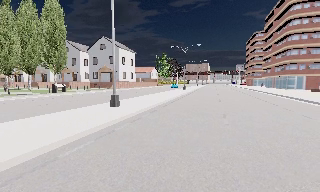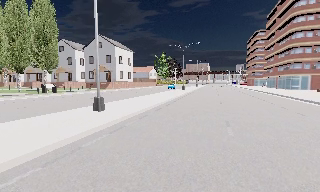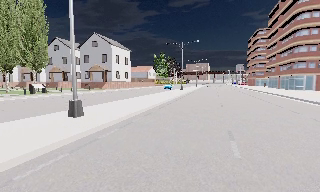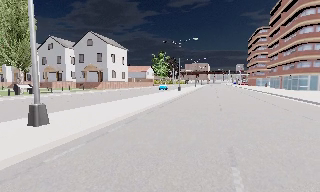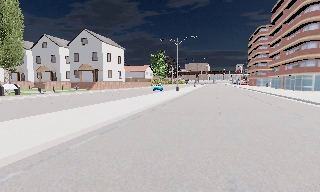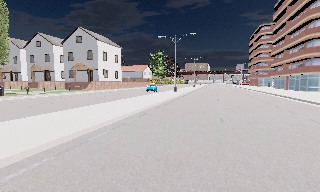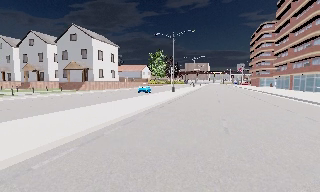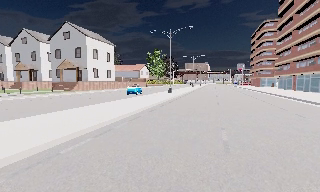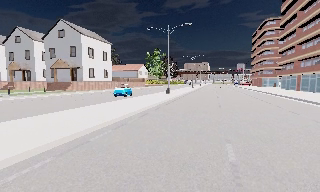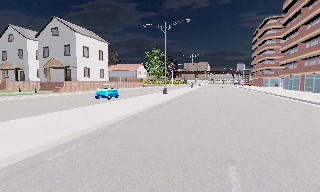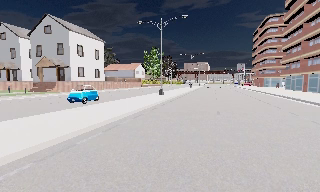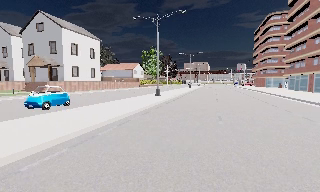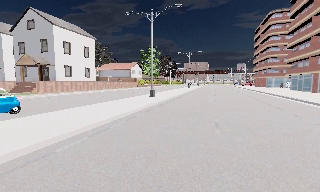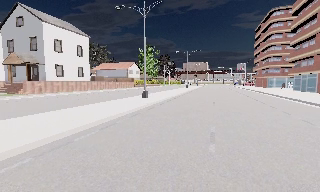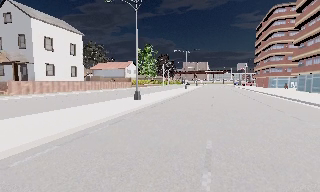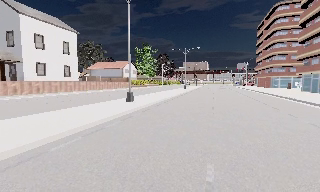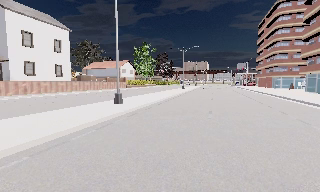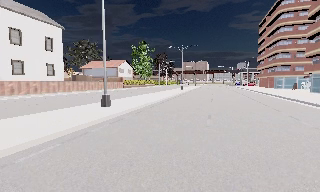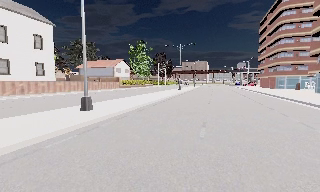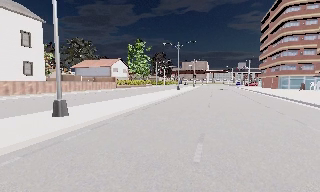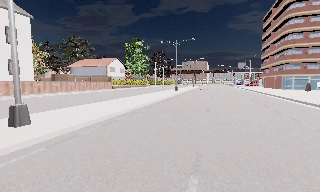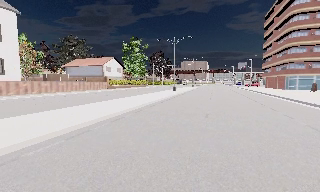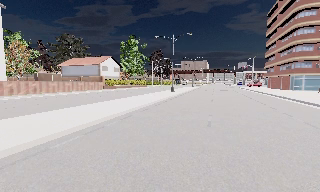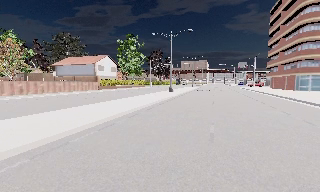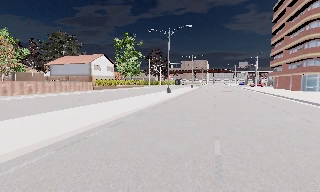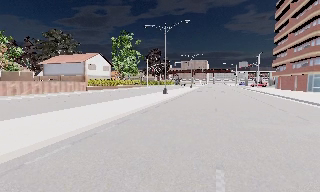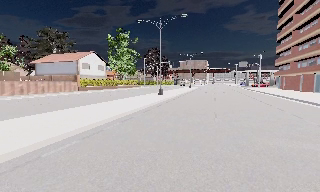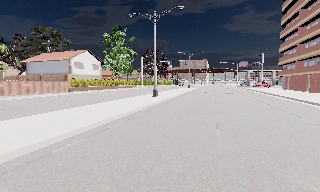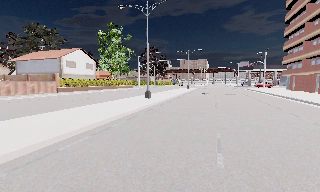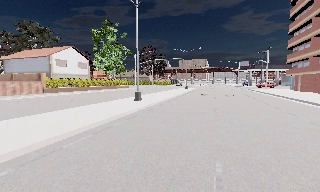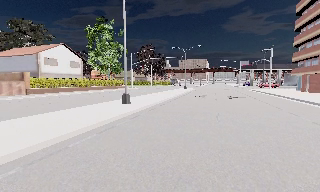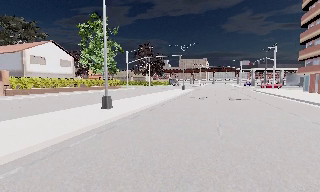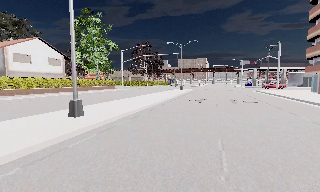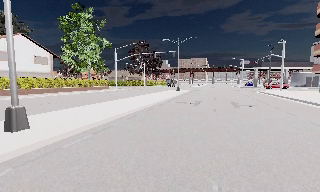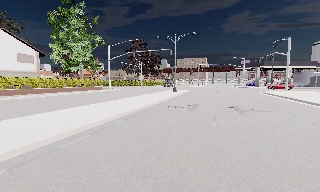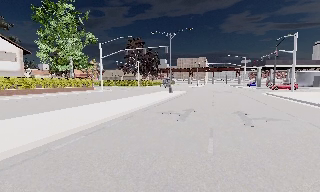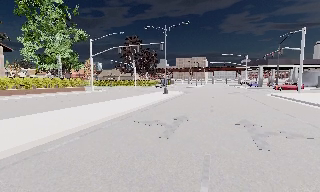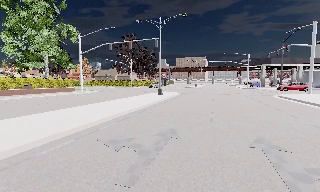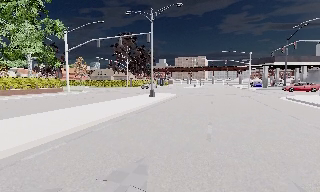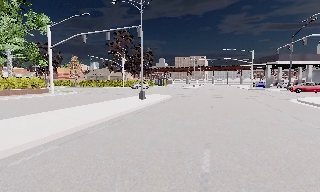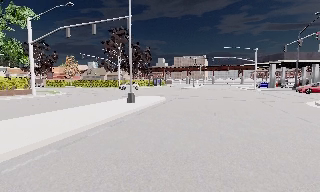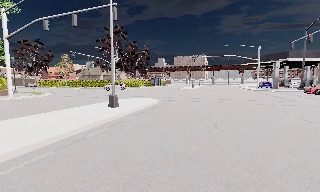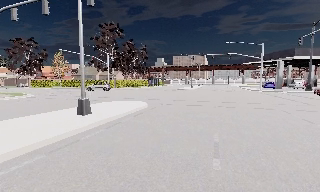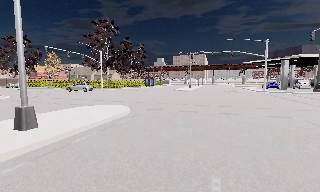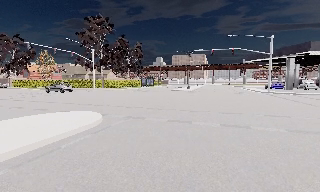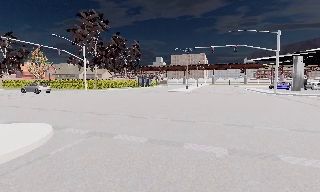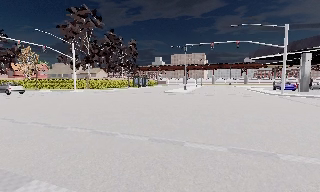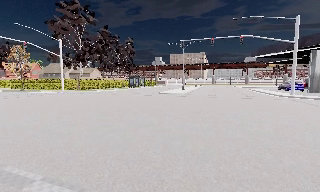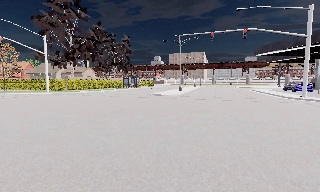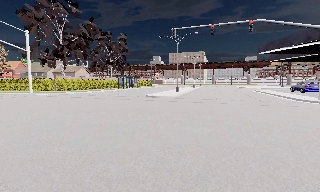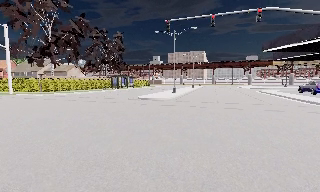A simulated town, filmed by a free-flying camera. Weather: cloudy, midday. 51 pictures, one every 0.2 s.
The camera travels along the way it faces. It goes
forward.
0.0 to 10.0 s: The camera travels forward, about 90 m, so what stands in front looms larger. It gains speed.
The film runs forward here.
